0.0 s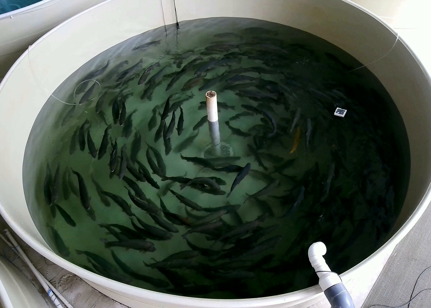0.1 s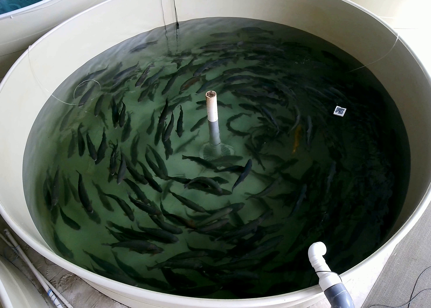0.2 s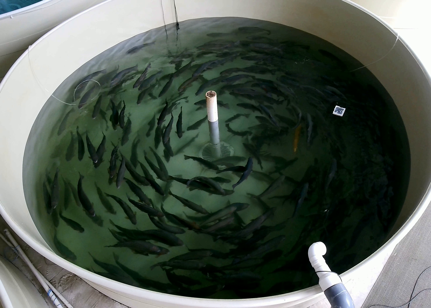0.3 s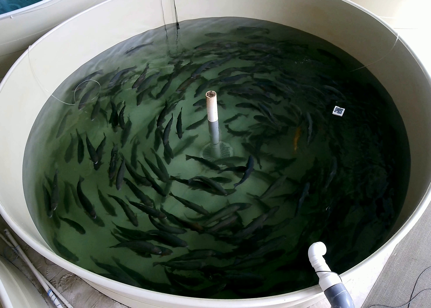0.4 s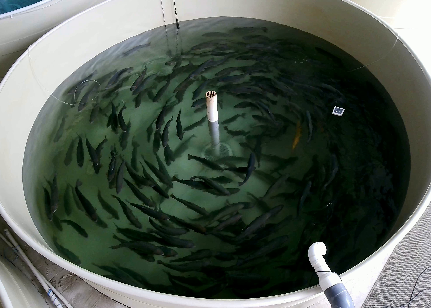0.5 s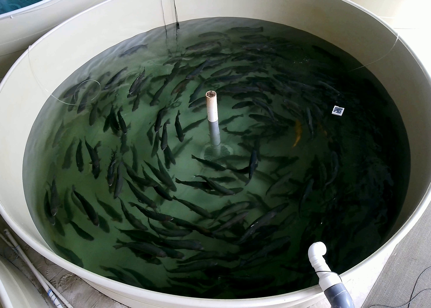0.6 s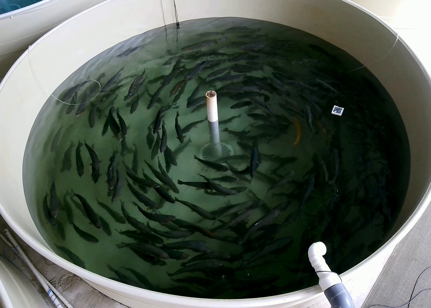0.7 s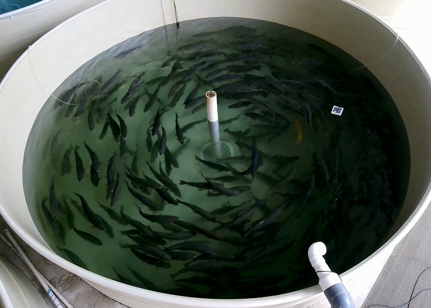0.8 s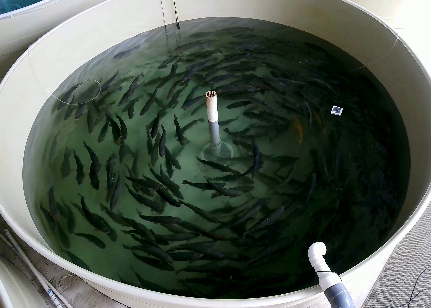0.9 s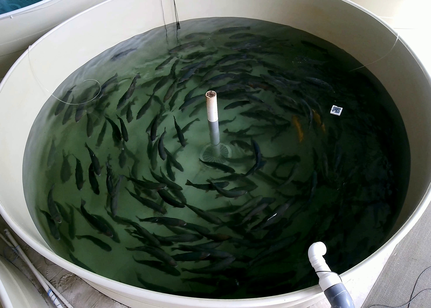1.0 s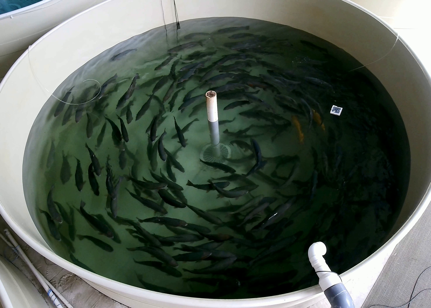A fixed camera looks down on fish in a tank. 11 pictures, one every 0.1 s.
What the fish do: Normal cruising.
